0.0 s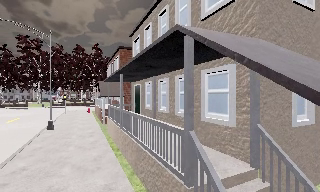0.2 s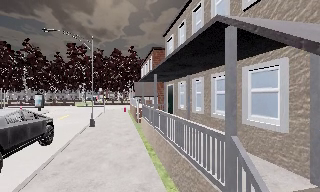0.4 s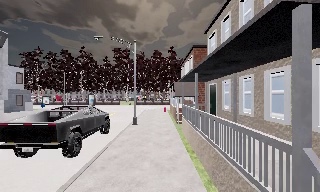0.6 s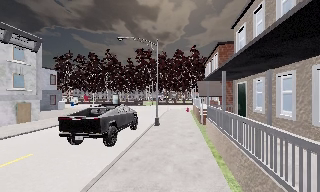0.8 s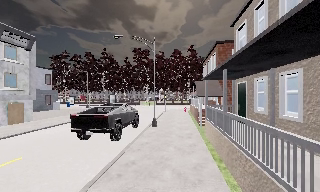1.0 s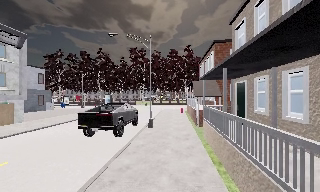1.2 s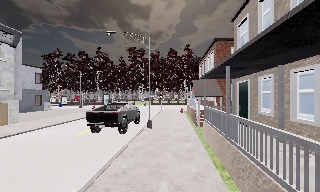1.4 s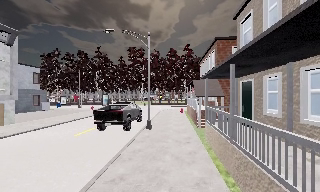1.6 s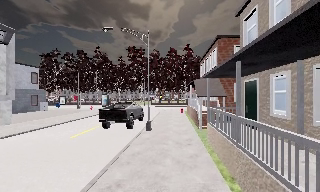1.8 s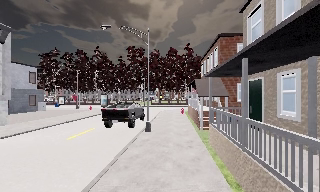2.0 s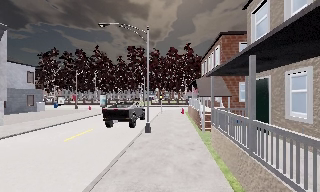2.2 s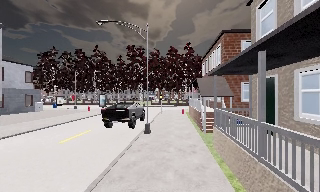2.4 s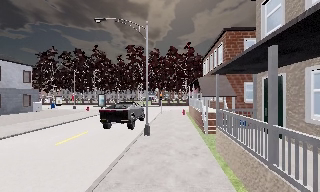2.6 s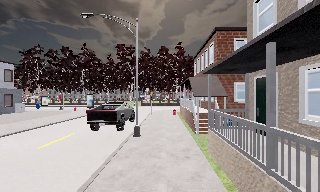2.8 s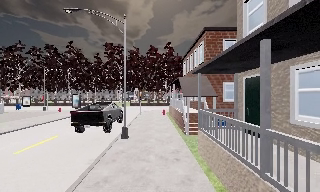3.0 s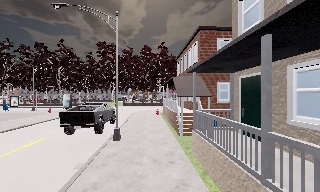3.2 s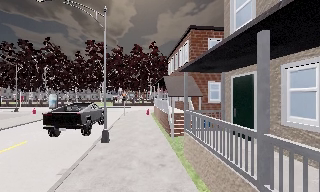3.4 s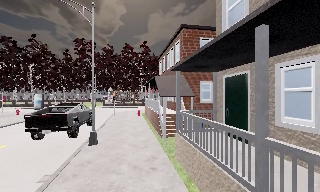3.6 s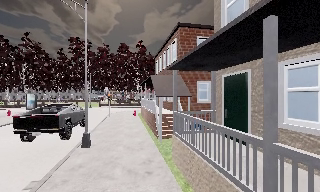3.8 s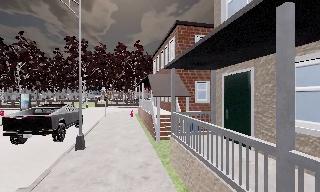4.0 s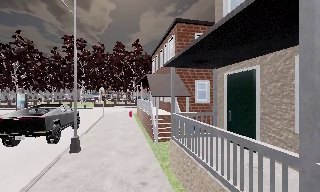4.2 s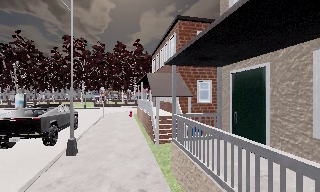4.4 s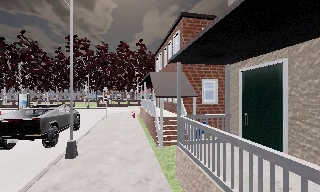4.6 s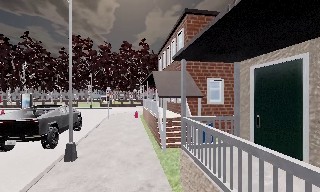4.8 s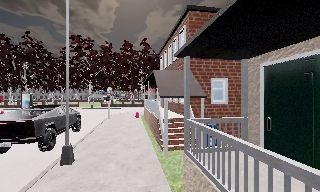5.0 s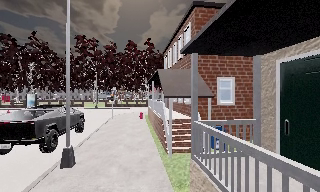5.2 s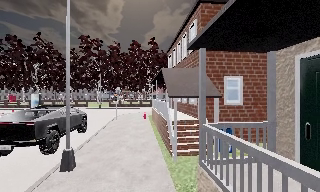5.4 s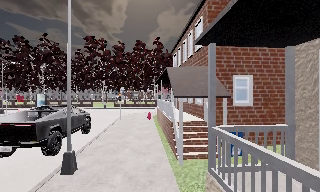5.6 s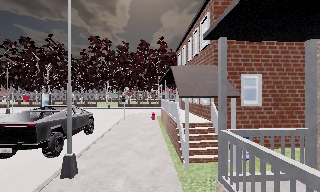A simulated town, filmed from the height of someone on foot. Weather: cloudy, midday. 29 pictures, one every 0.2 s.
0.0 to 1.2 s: The scene slides to the right, as the camera pans about 30 degrees to its left. It travels forward, about 2 m.
1.2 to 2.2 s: The camera travels forward, about 2 m, so what stands in front looms larger.
2.2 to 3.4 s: The scene slides to the left, as the camera pans about 15 degrees to its right. It travels forward, about 2 m, so what stands in front looms larger.
3.4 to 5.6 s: The camera travels forward, about 3.5 m, so what stands in front looms larger.
The film runs forward here.
